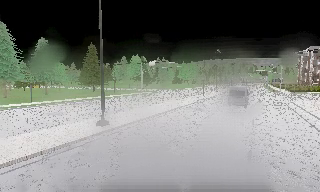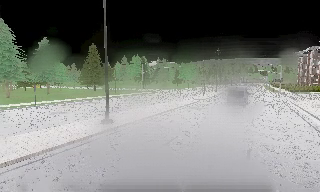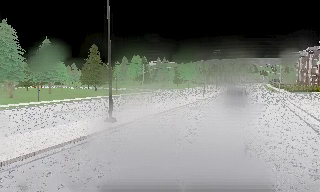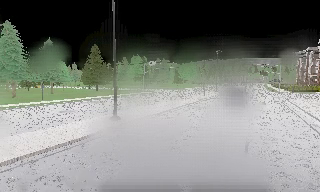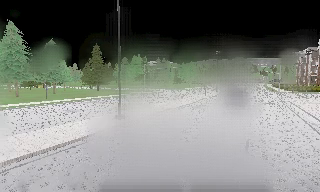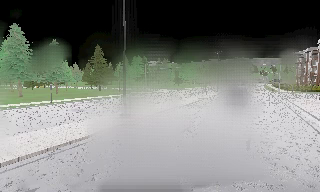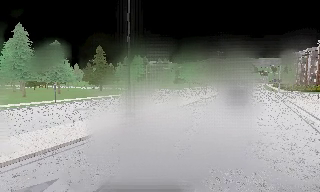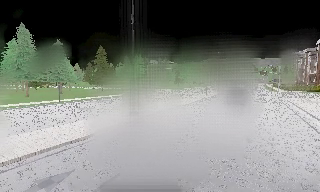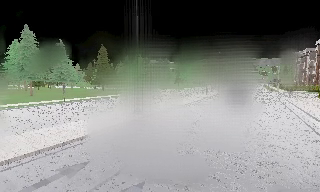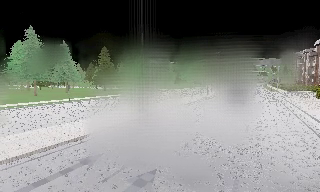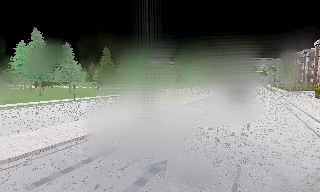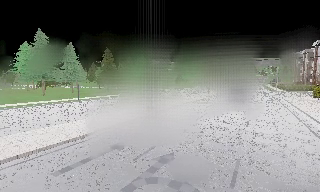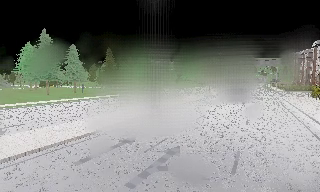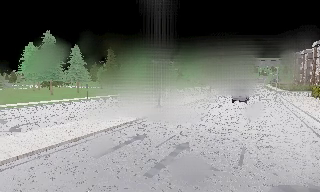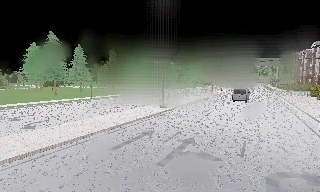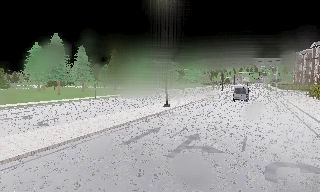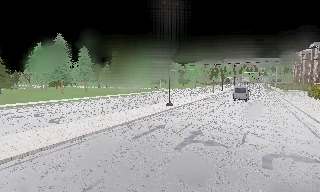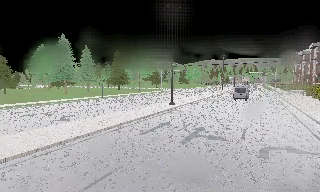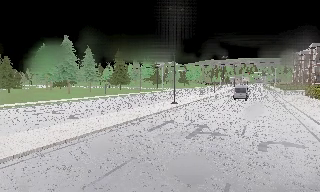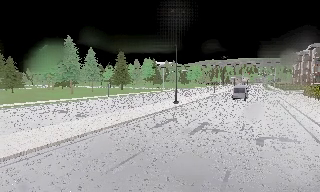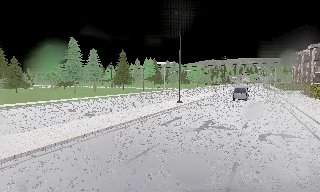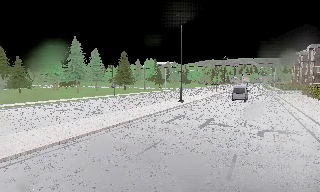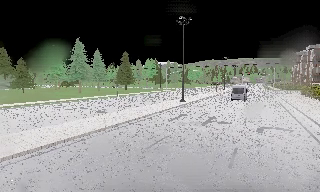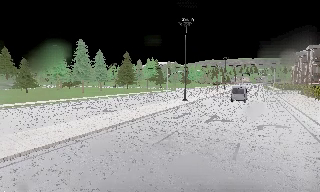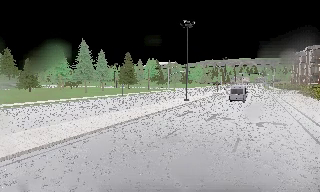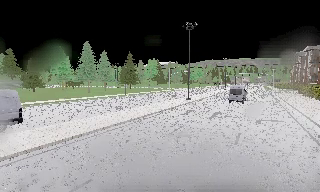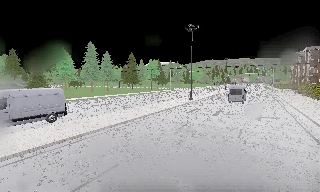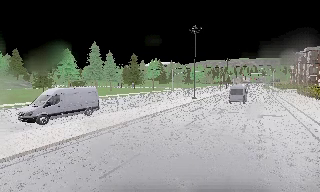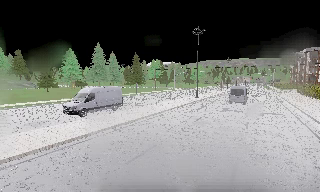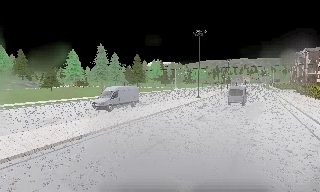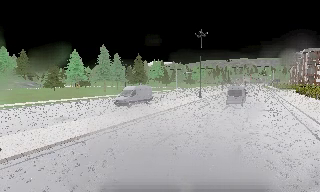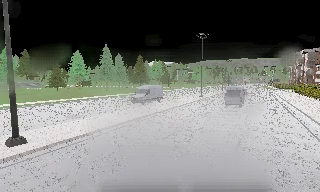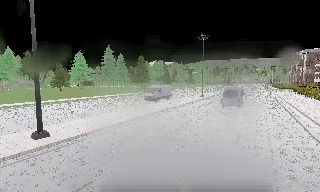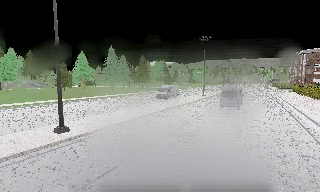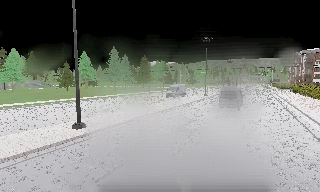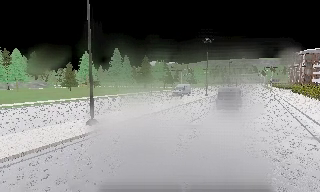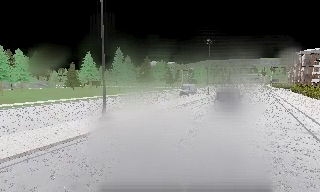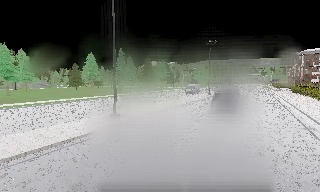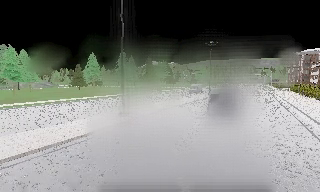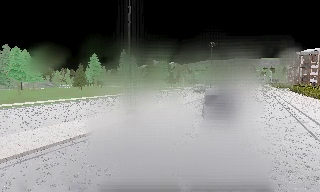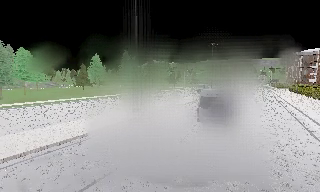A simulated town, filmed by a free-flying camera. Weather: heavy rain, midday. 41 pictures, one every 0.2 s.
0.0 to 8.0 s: The camera travels backward and to its left, about 30 m, so what stands in front gets smaller. It gains speed.
The film runs backward here.
